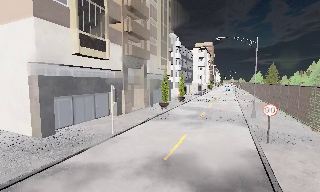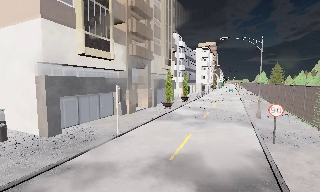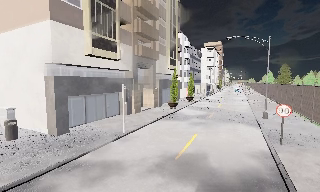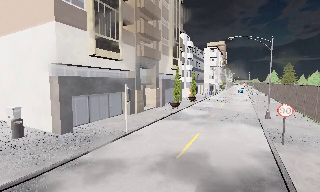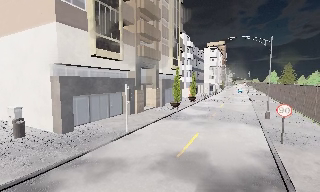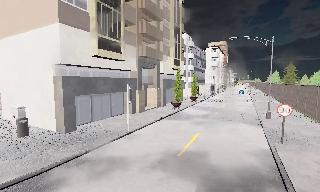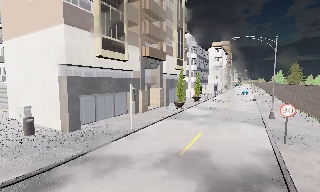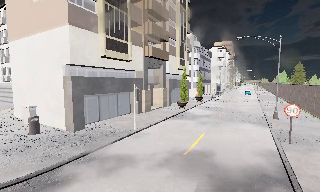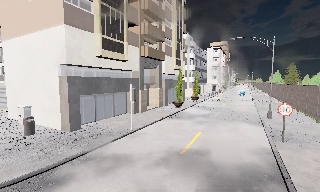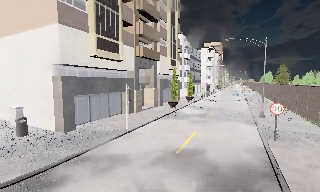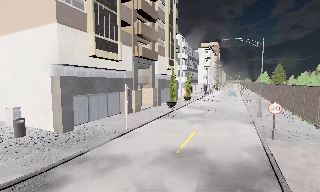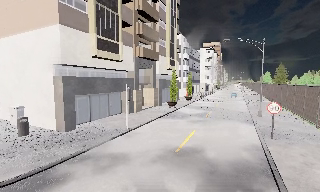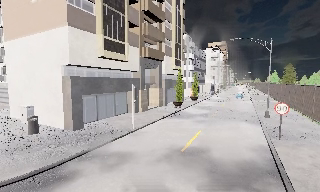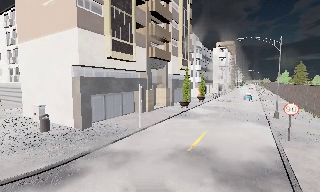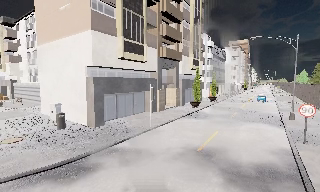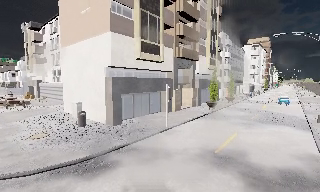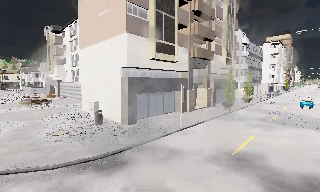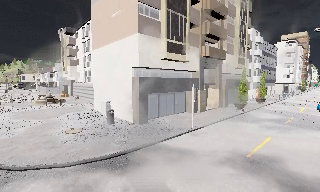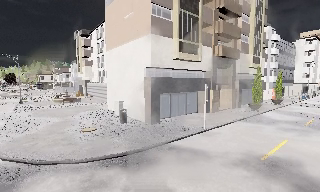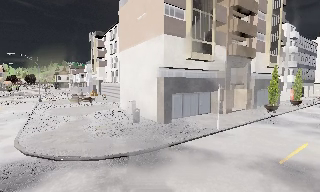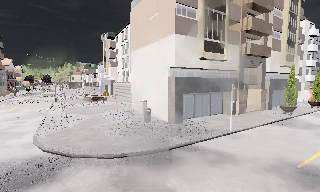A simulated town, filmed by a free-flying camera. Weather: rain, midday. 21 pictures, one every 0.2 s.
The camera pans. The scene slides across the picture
to the right.
The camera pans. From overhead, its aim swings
counterclockwise.
0.0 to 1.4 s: The camera travels backward, about 0.5 m, so what stands in front gets smaller.
1.4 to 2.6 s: The camera shifts only a little, or ends up much as it began.
2.6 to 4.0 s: The scene slides to the right, as the camera pans about 30 degrees to its left. It travels to its left, about 0.5 m, so close, fixed things drift to the right.
The film runs backward here.
